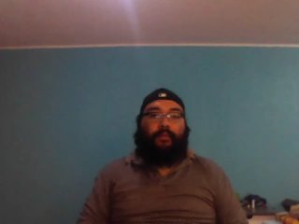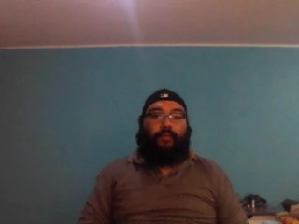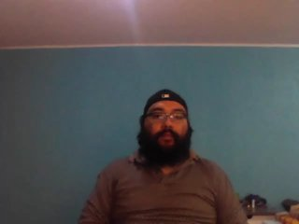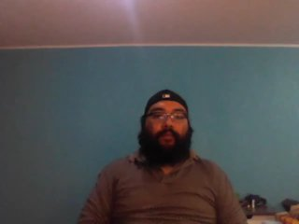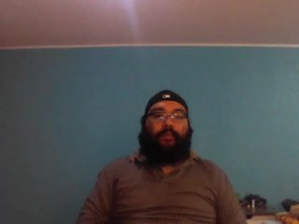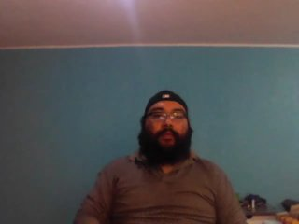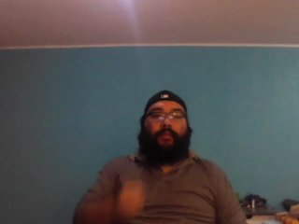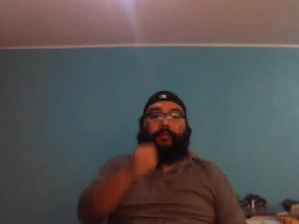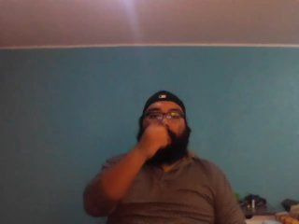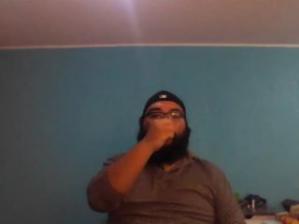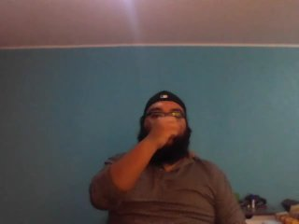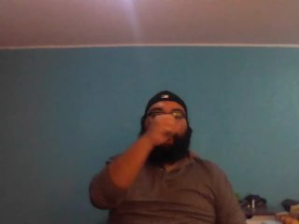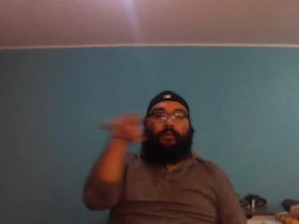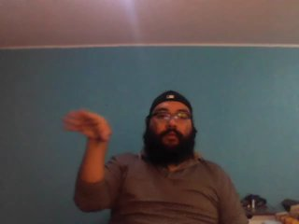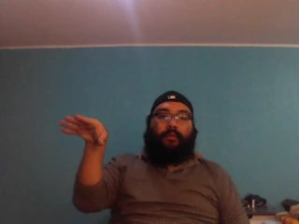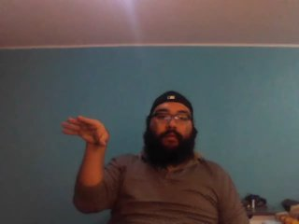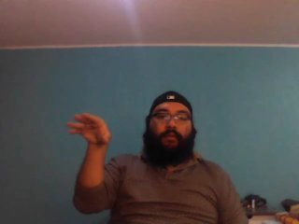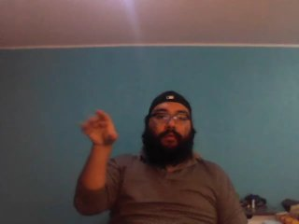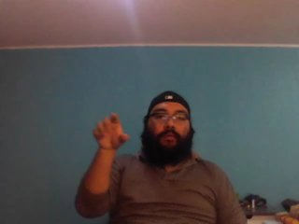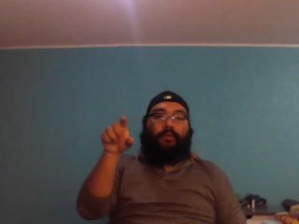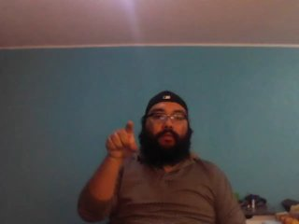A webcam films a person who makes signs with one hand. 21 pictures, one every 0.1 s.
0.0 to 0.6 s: Non-gesture.
0.7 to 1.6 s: On the screen the hand sweeps to the left. The name of the sign: Throw right.
1.7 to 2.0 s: Pointing with one finger.
